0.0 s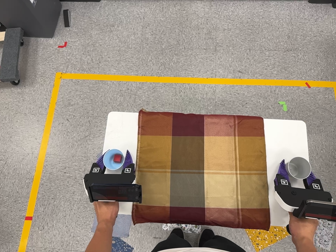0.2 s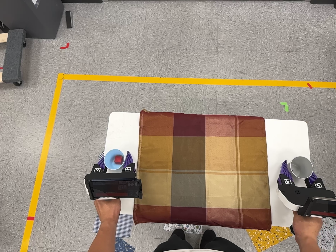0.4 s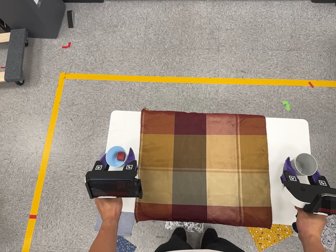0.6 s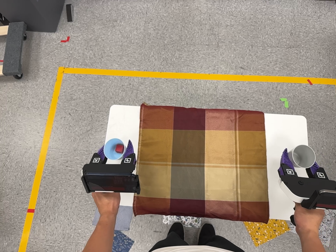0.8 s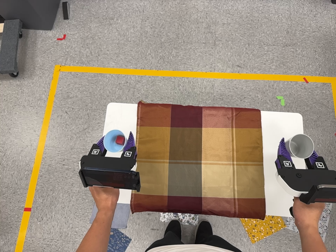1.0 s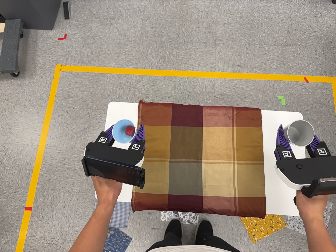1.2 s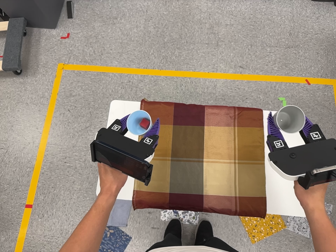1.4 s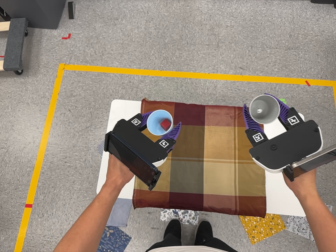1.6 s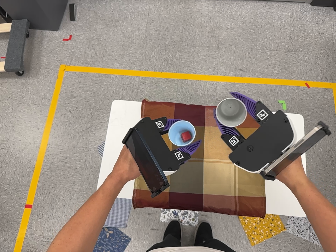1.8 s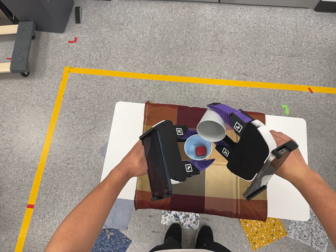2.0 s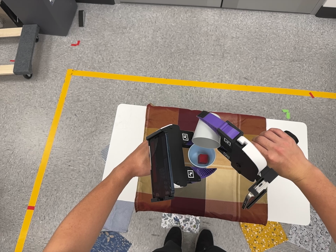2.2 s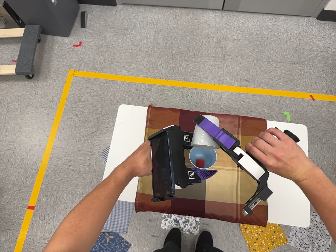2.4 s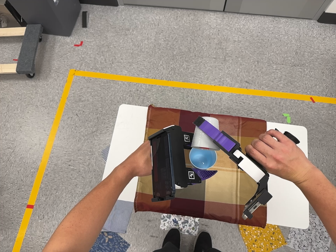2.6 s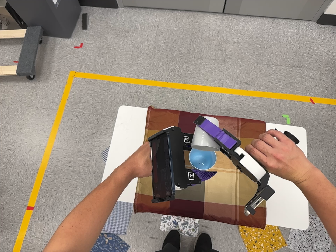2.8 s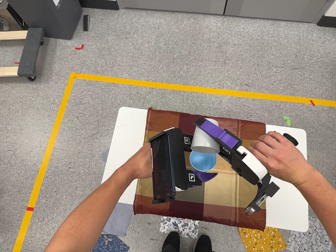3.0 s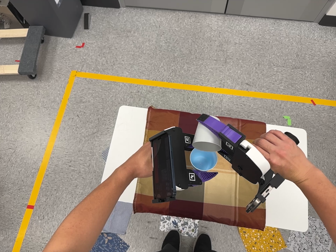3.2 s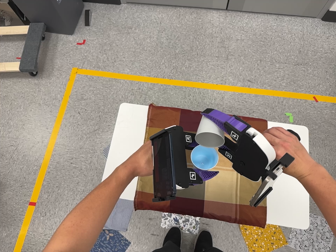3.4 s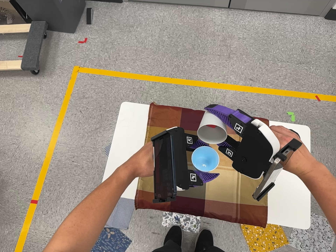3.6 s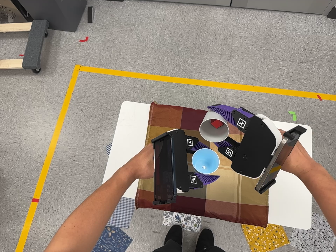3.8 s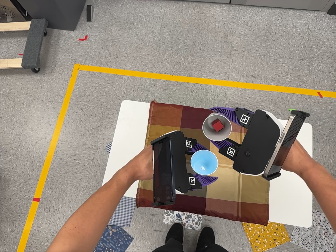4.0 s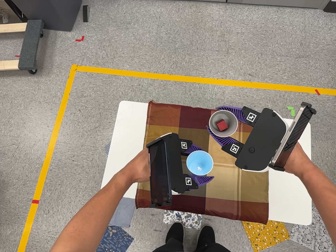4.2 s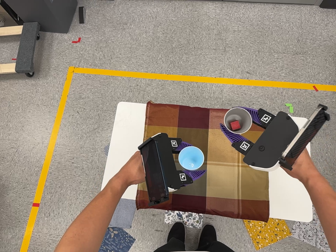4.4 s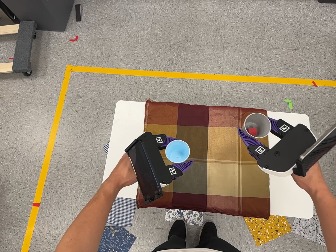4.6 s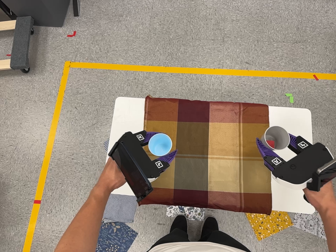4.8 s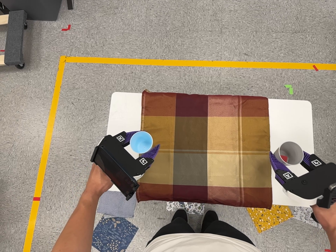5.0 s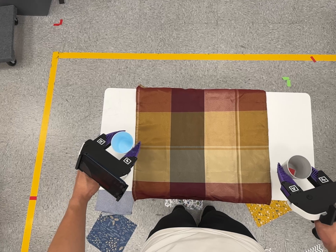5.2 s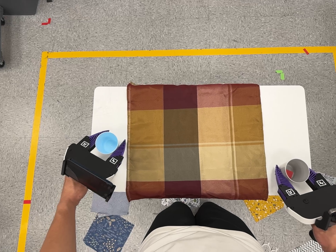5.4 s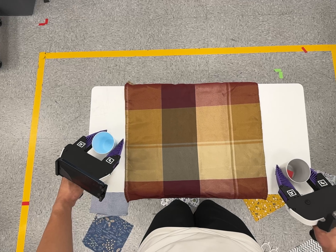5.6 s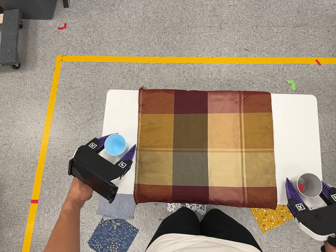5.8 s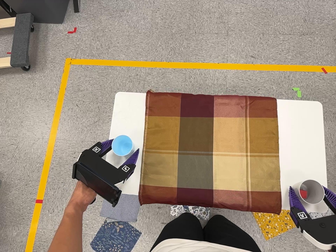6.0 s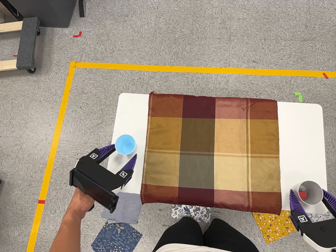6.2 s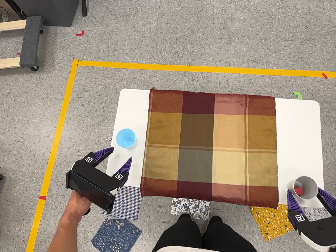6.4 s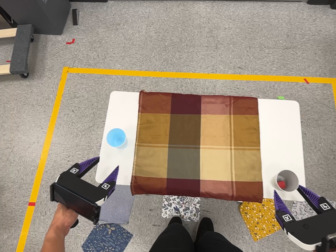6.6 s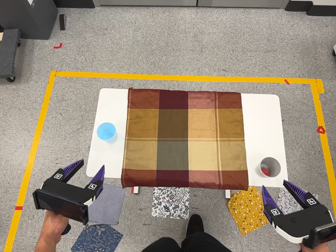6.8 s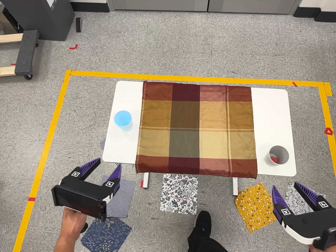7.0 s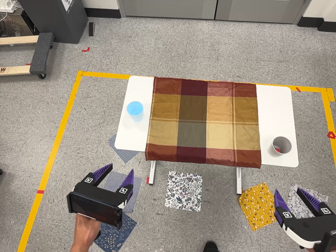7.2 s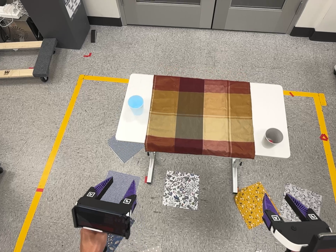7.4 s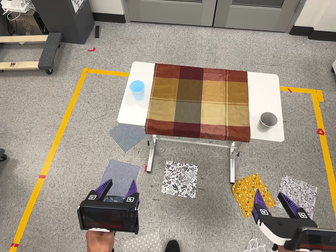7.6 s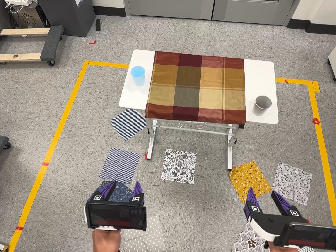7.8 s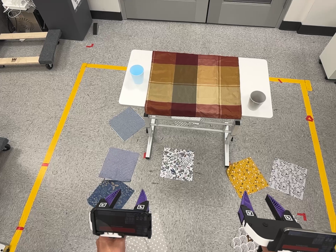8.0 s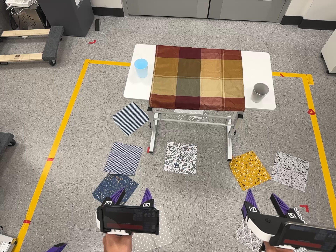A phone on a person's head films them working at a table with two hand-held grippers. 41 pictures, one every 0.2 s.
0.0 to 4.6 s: The camera shifts only a little, or ends up much as it began.
4.6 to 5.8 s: The camera travels forward, about 5 cm, so what stands in front looms larger.
5.8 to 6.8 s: The camera travels toward the bottom of its view and backward, about 28 cm, so close, fixed things drift upward. Its aim tips toward the top of its view by about 10 degrees.
6.8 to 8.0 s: The camera travels toward the bottom of its view and backward, about 50 cm, so close, fixed things drift upward.
The film runs backward here.
